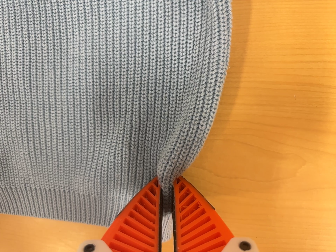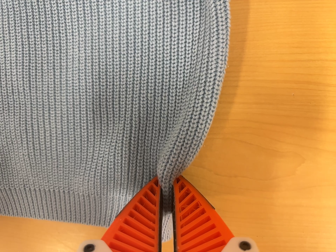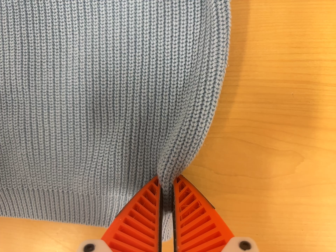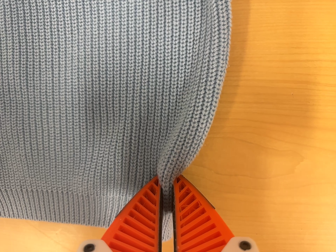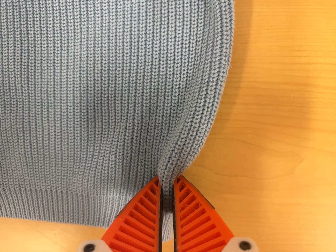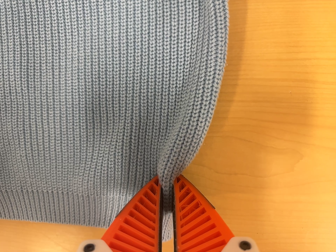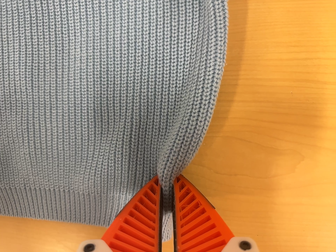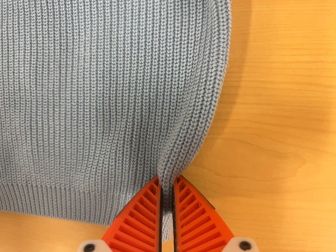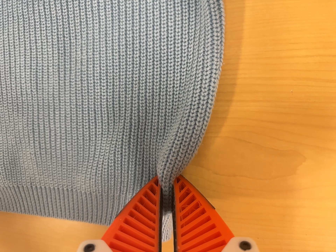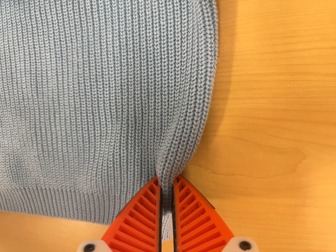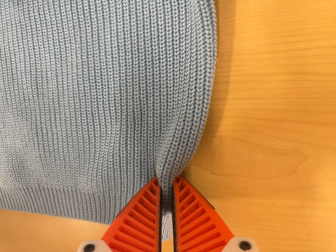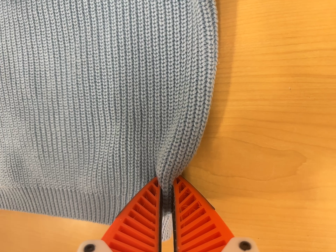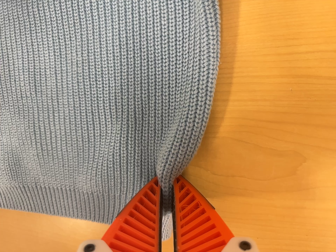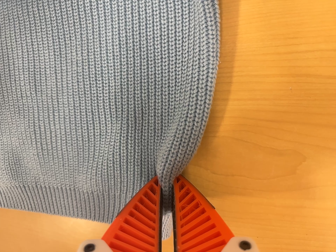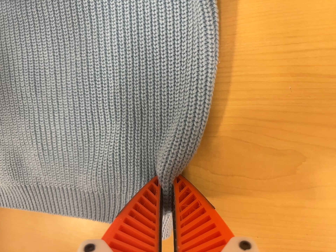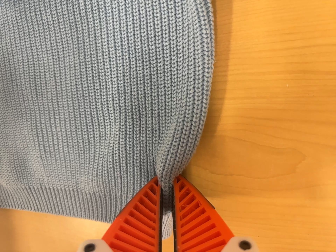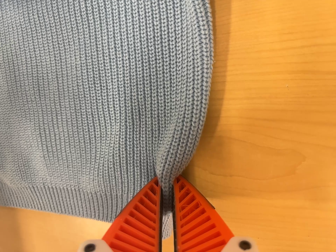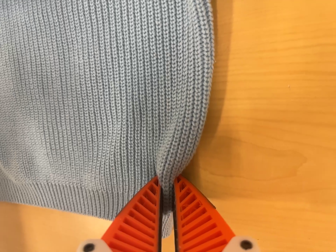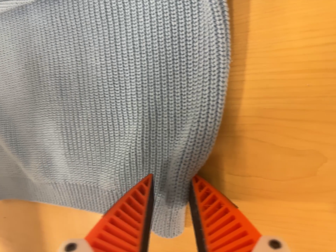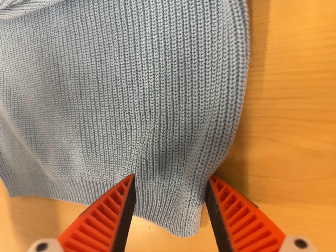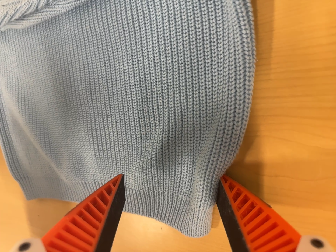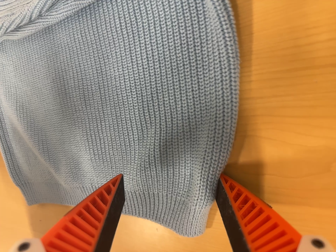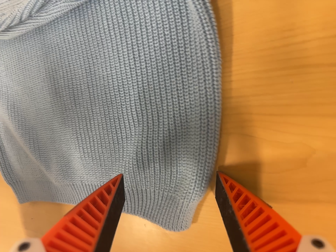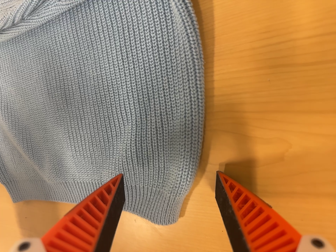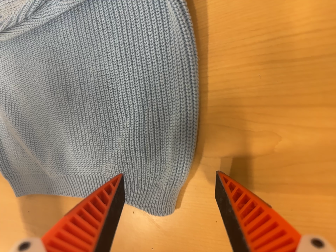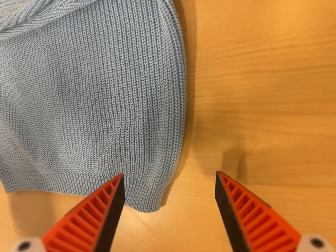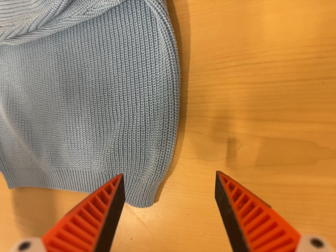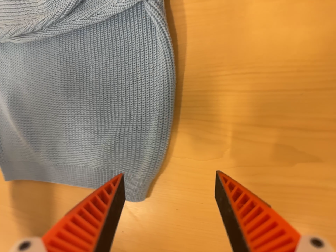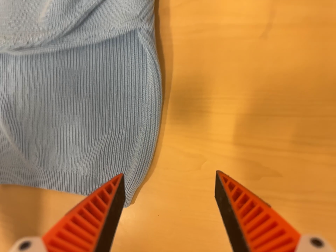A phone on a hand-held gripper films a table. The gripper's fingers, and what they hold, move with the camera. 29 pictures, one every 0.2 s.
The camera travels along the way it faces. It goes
backward.
0.0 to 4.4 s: The camera swings to its left by about 20 degrees, and the scene slides to the right. It travels to its right, about 7 cm.
4.4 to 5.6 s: The camera travels backward, about 12 cm, so what stands in front gets smaller. It rolls about its line of sight by about 10 degrees, and the scene rotates clockwise.
The film runs backward here.
